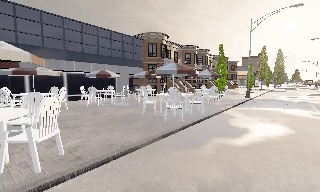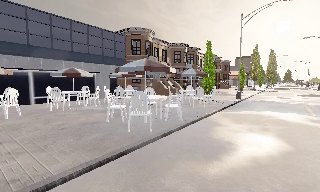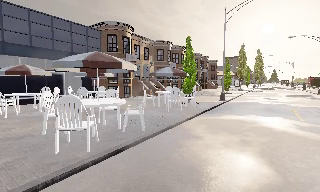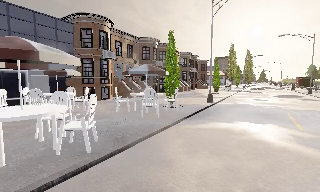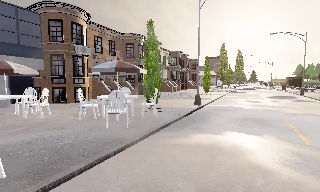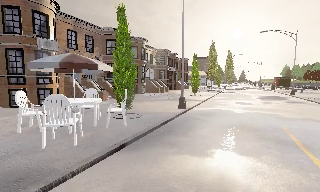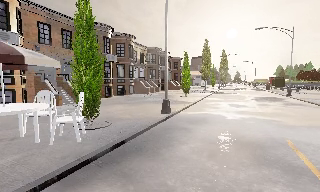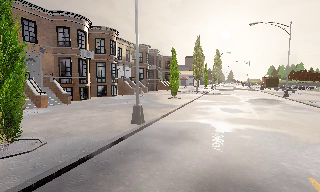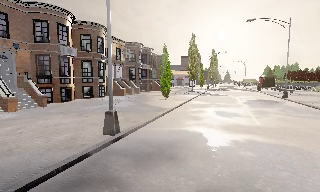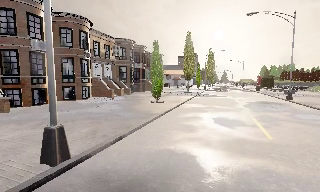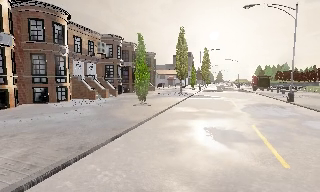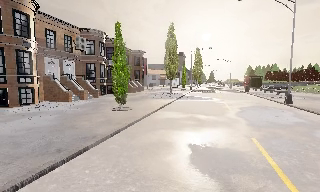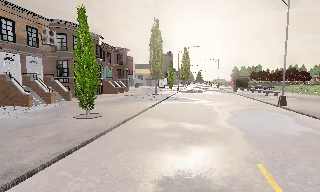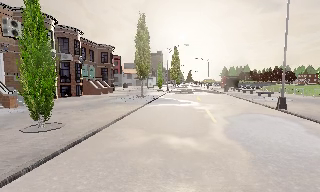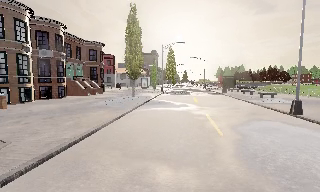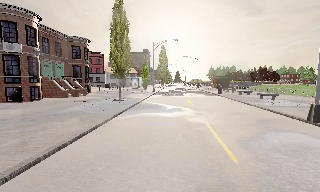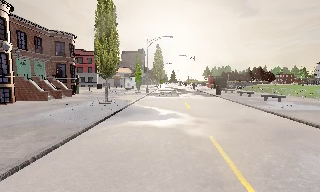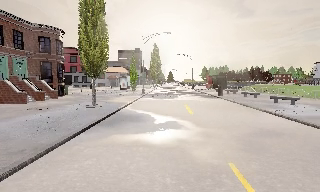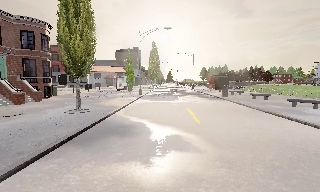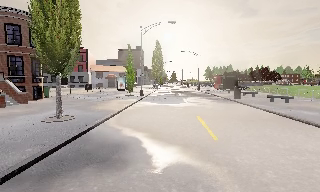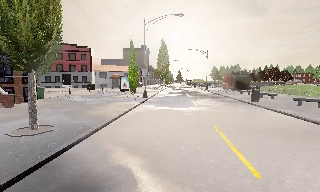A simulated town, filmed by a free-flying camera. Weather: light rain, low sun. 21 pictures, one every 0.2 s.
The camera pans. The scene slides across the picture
to the left.
The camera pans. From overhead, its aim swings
clockwise.
0.0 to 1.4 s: The camera pans to its right, which is clockwise from overhead, by about 15 degrees. It travels forward and to its right, about 12 m, so what stands in front looms larger.
1.4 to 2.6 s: The scene slides to the left, as the camera pans about 15 degrees to its right. It travels forward, about 10 m, so what stands in front looms larger.
2.6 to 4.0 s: The camera travels forward, about 12 m, so what stands in front looms larger.
The film runs backward here.
